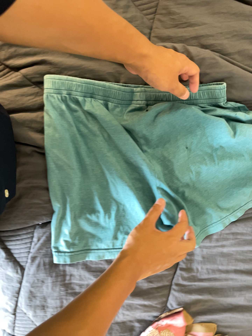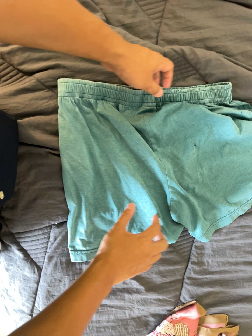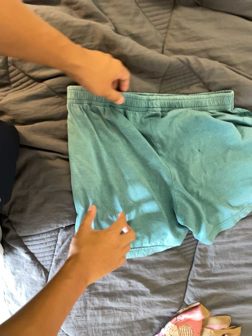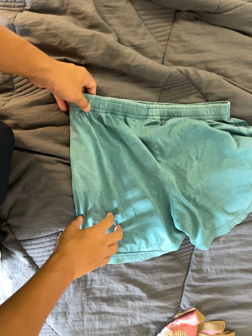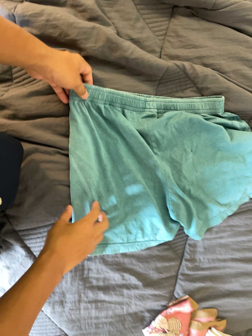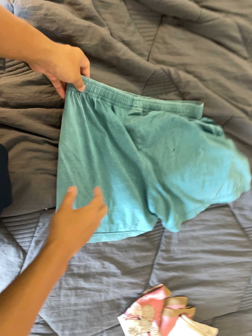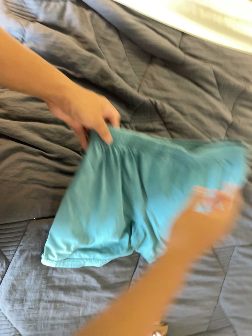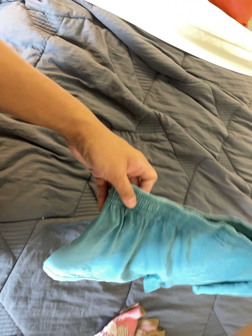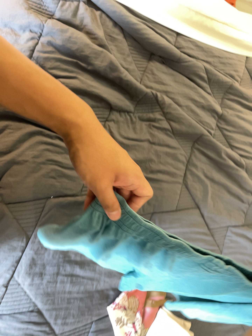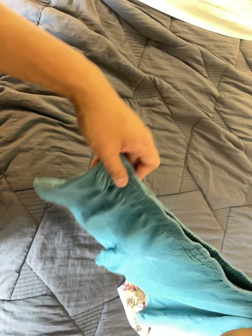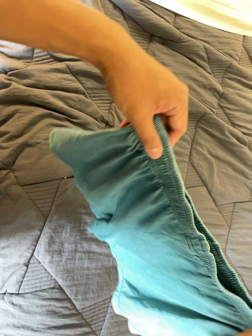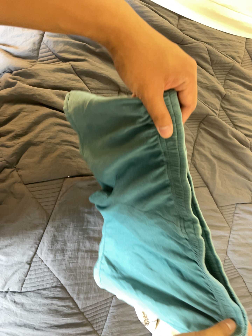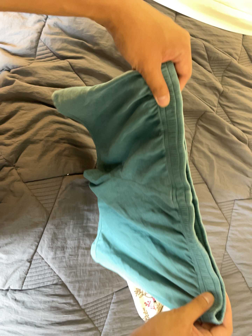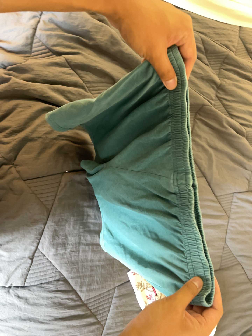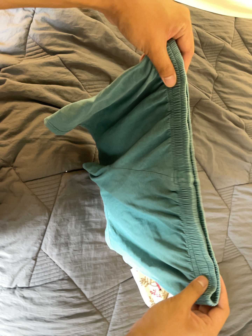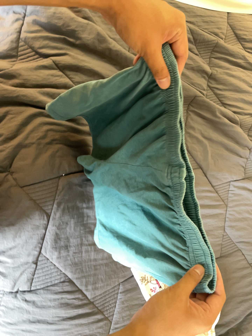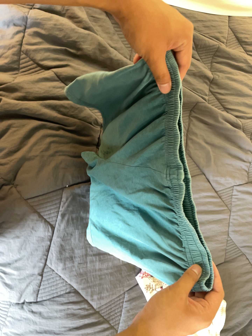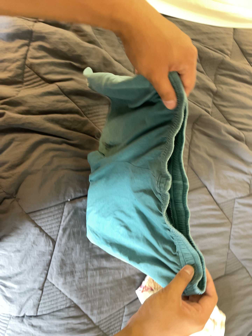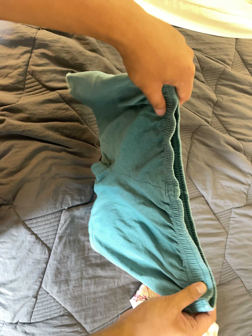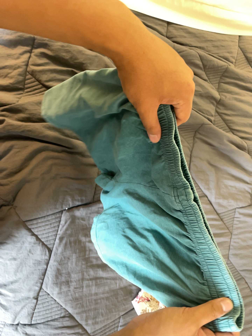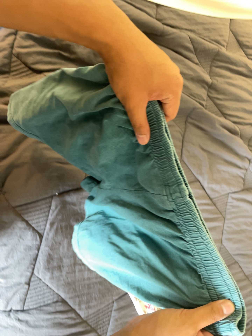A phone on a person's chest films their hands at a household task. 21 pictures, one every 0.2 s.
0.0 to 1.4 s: The camera pans to its right by about 25 degrees. It travels to its left, backward and toward the bottom of its view, about 32 cm. Its aim tips toward the top of its view by about 15 degrees. It rolls about its line of sight by about 10 degrees, and the scene rotates clockwise.
1.4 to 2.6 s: The camera travels toward the bottom of its view and to its left, about 14 cm, so close, fixed things drift upward.
2.6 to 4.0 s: The camera travels toward the top of its view, about 10 cm.
The film runs backward here.
